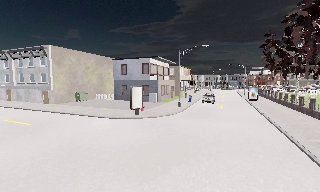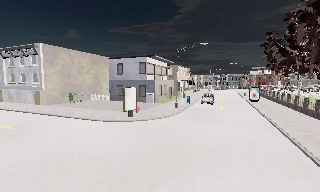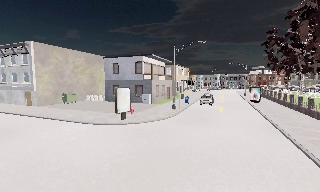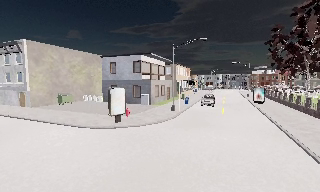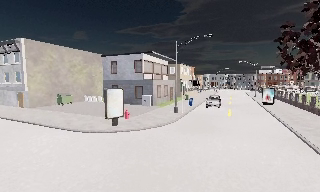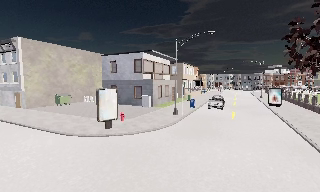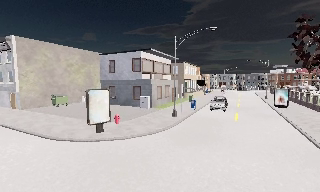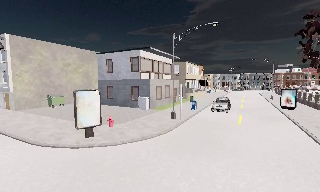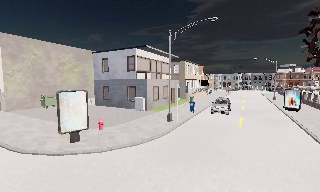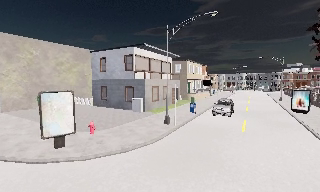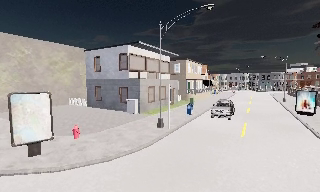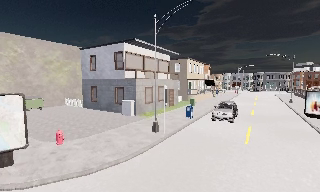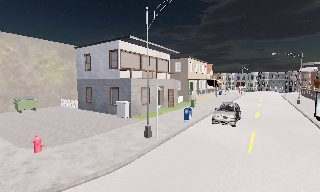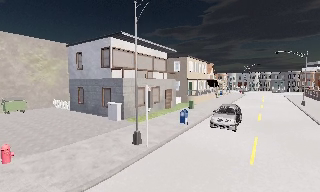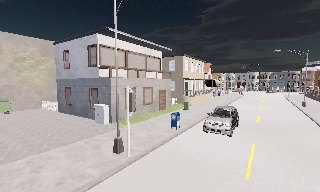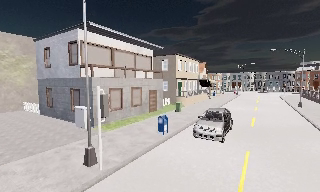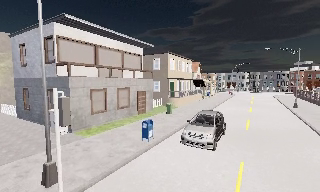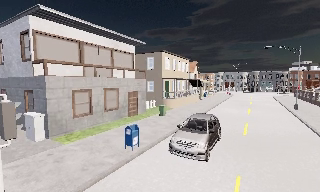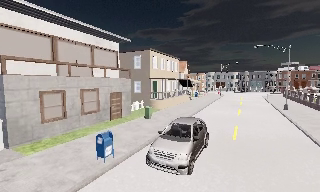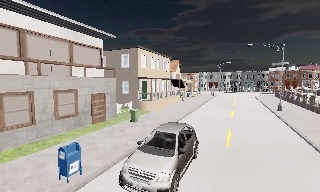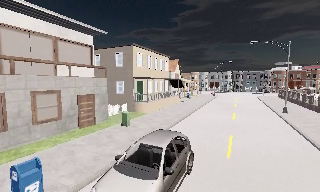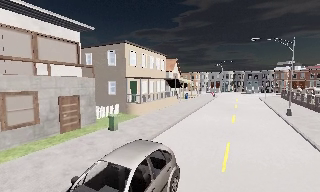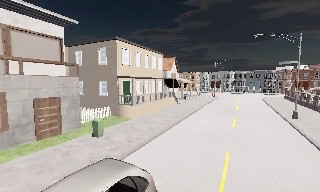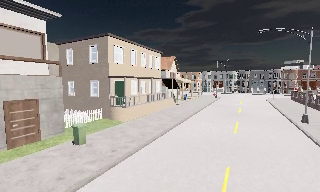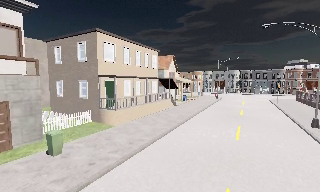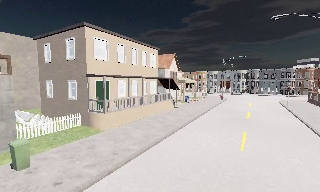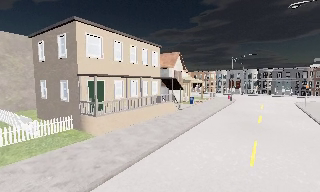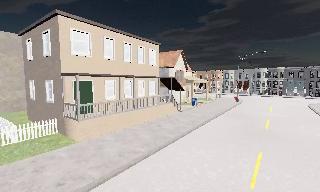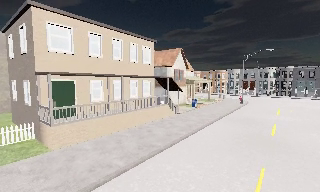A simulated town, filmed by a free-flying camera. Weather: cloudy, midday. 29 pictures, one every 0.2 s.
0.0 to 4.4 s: The camera travels forward and to its right, about 25 m, so what stands in front looms larger.
4.4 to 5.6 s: The camera pans to its left, which is counterclockwise from overhead, by about 10 degrees. It travels forward and to its right, about 9 m, so what stands in front looms larger.
The film runs forward here.
